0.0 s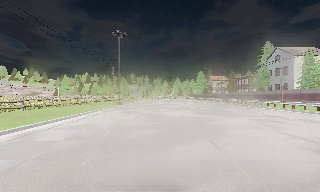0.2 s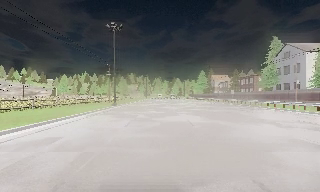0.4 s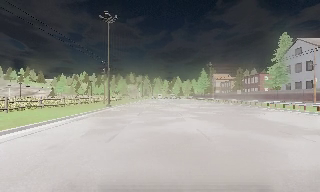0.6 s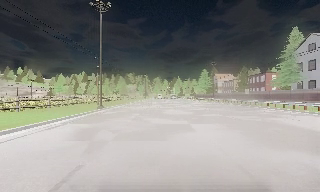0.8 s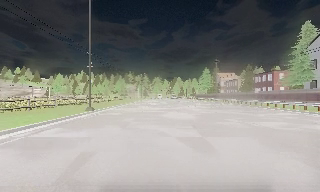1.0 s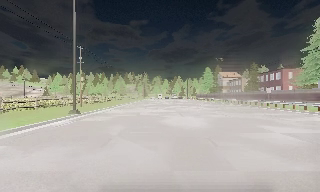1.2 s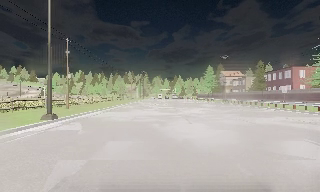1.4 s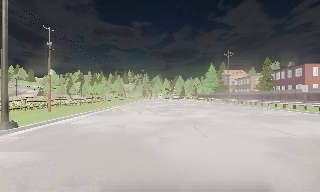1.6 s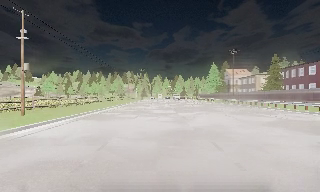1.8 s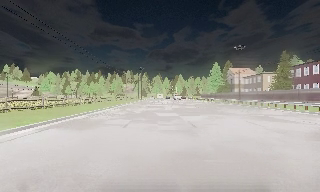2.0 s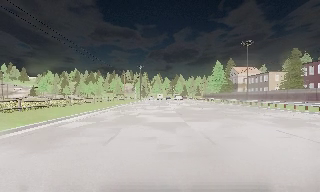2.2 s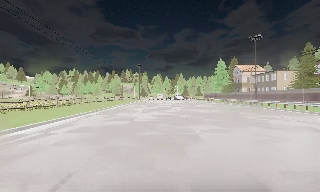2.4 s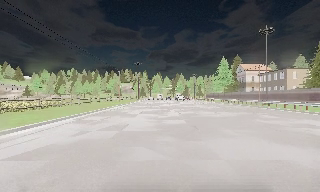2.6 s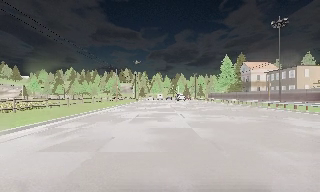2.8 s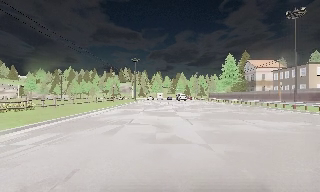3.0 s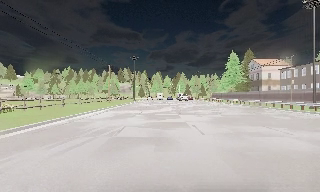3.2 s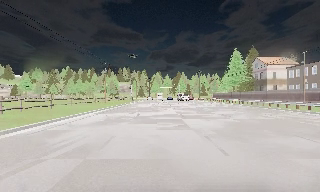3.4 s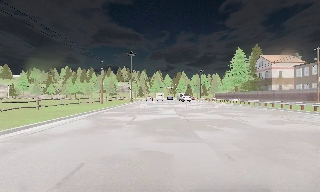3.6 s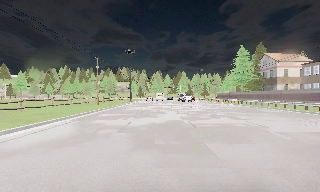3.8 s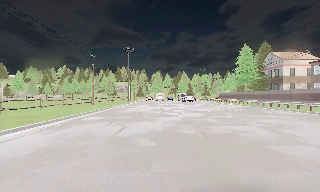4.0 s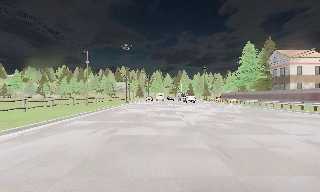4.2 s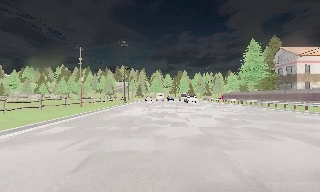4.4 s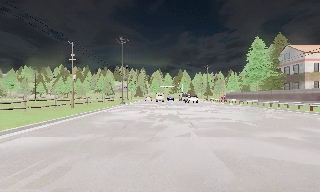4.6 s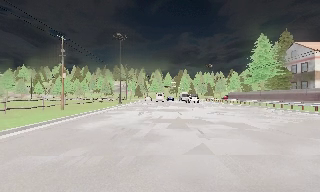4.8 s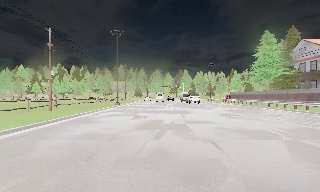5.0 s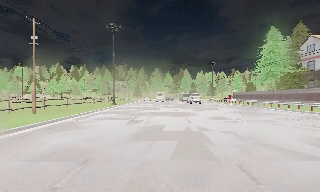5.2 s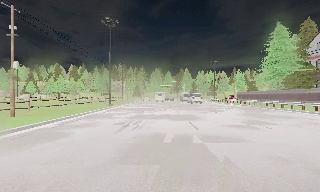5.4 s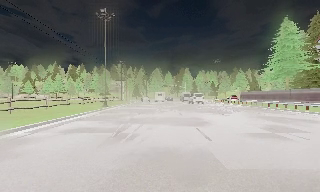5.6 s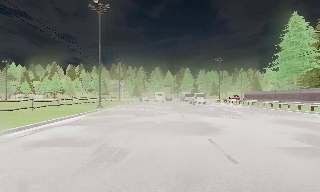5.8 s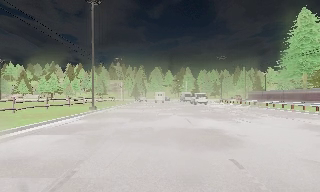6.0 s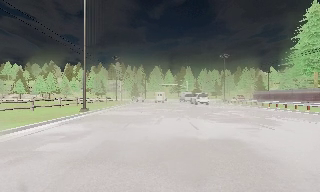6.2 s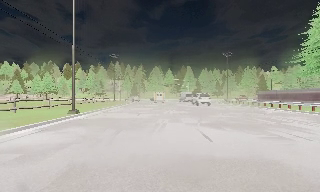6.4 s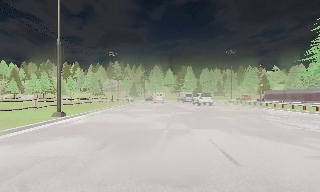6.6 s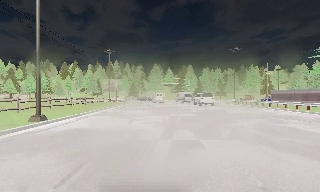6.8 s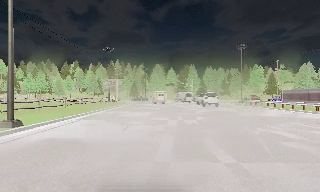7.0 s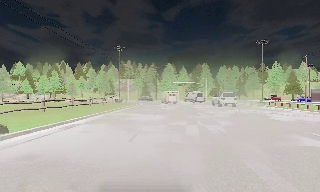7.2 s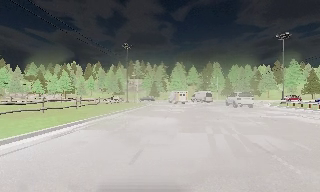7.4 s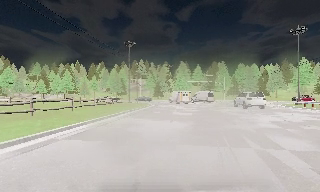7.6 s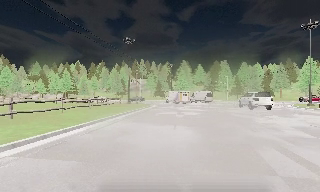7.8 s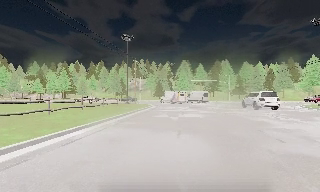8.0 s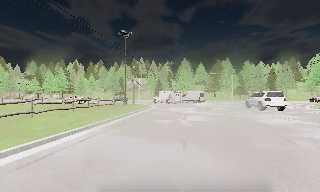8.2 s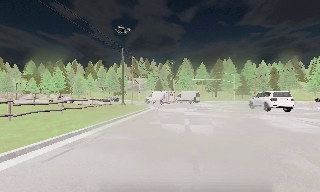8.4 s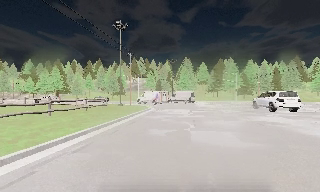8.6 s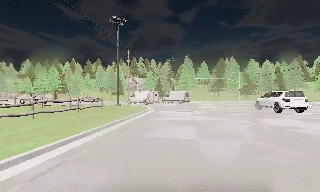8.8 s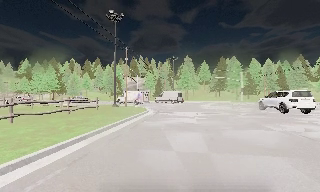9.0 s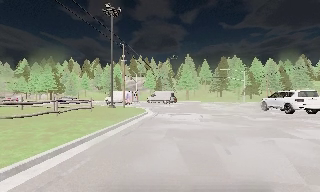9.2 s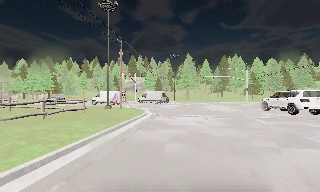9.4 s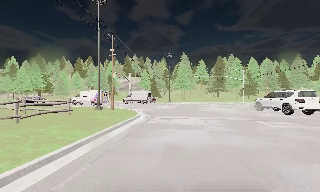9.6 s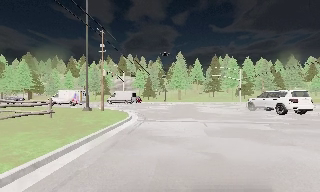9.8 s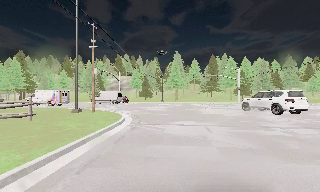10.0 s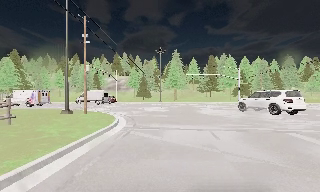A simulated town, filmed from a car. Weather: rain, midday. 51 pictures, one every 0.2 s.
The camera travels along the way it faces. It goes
forward.
0.0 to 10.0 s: The camera travels forward, about 100 m, so what stands in front looms larger. It loses speed.
The film runs forward here.
